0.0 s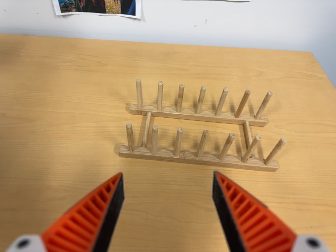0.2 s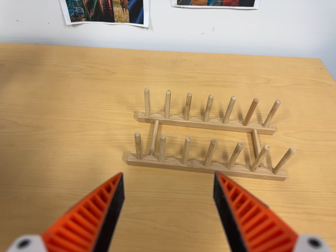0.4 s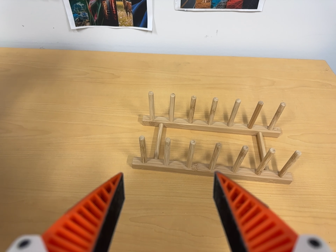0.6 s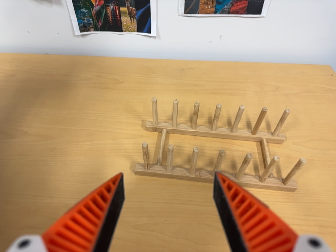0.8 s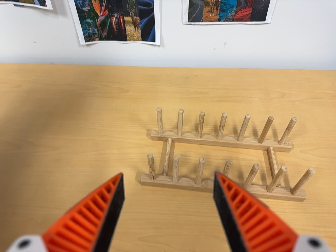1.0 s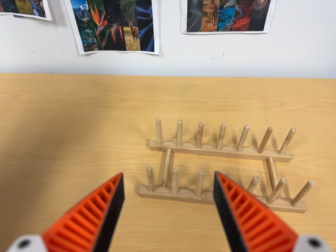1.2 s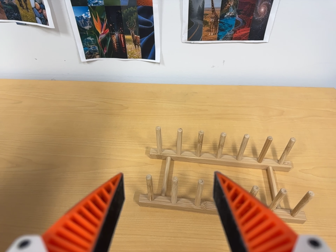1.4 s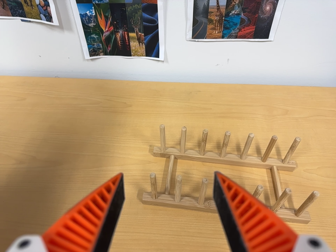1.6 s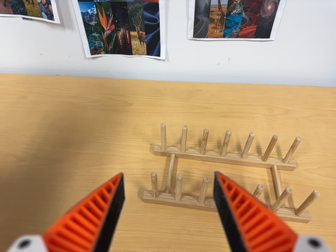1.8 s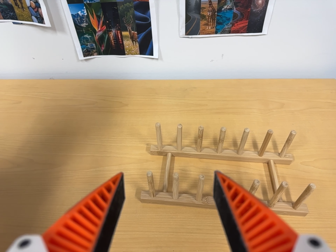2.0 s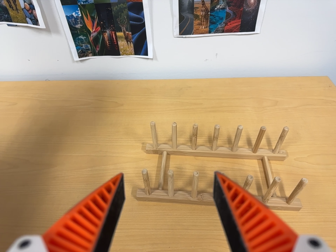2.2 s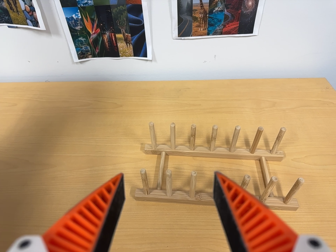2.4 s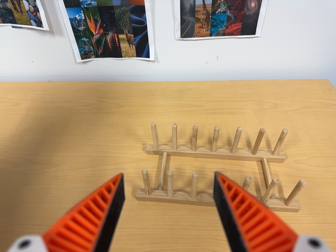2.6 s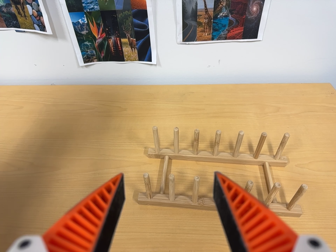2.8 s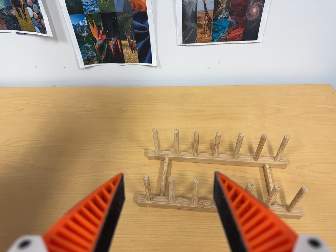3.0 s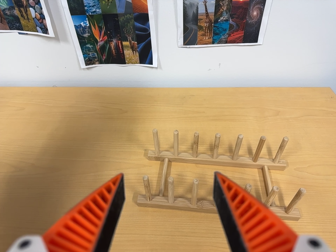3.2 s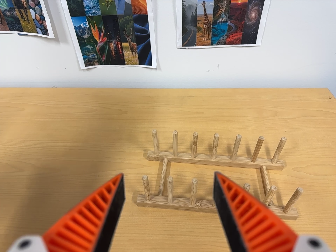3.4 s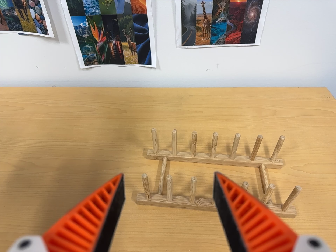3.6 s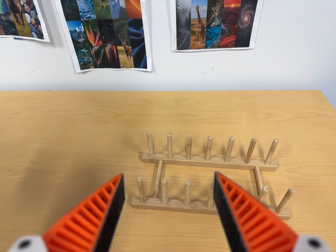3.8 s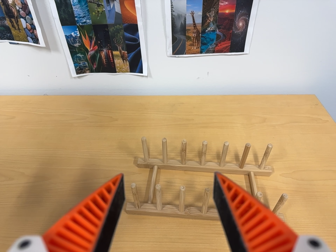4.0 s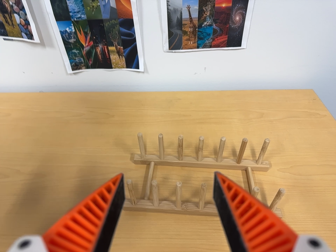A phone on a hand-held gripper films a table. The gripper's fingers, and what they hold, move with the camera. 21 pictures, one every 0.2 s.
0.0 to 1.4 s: The camera travels toward the top of its view, about 4 cm, so close, fixed things drift downward.
1.4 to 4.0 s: The camera shifts only a little, or ends up much as it began.
The film runs backward here.
